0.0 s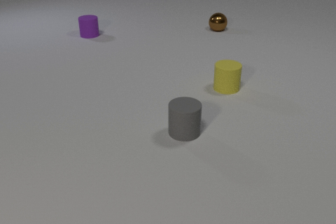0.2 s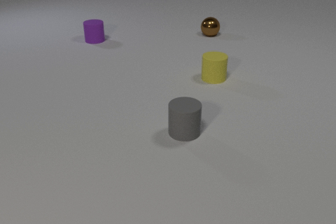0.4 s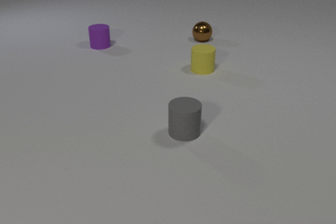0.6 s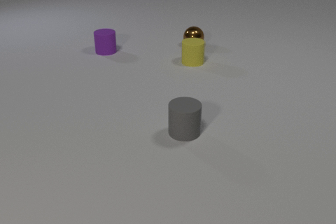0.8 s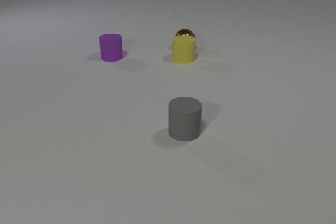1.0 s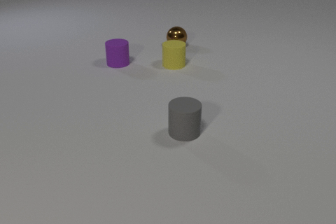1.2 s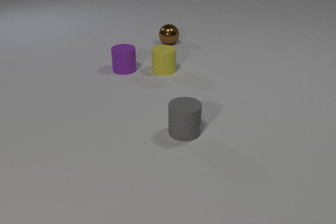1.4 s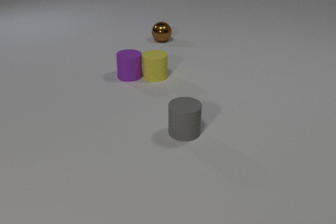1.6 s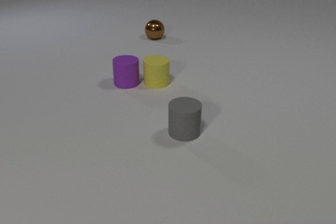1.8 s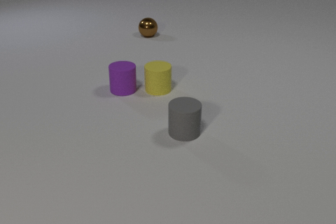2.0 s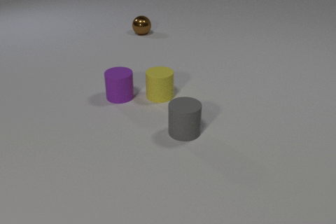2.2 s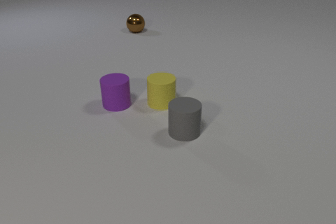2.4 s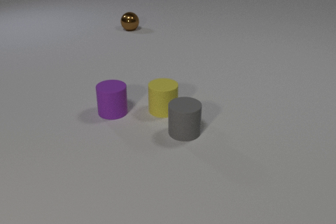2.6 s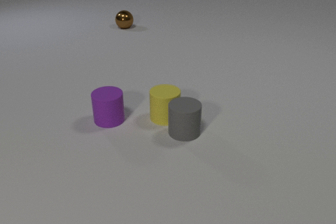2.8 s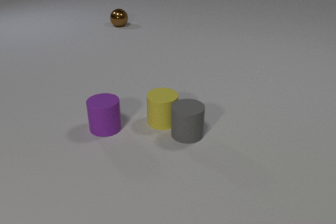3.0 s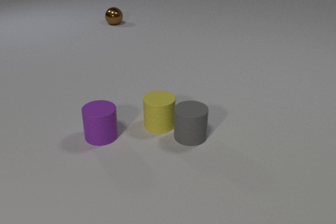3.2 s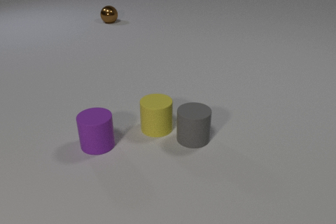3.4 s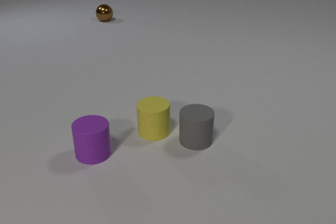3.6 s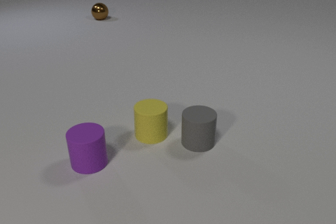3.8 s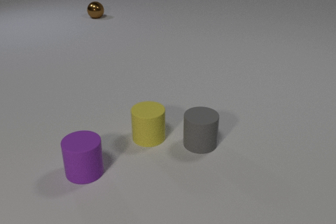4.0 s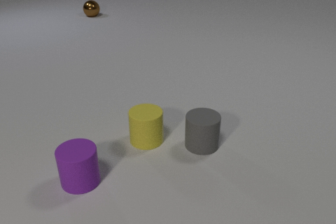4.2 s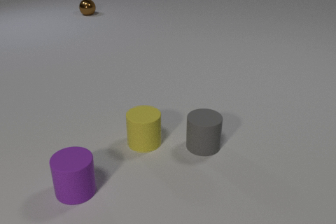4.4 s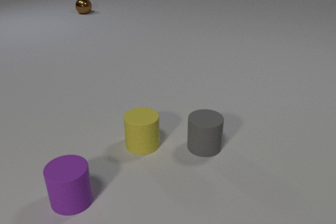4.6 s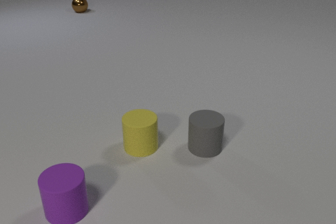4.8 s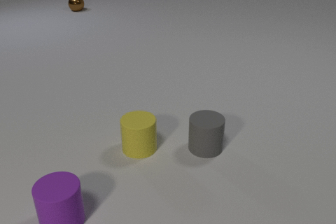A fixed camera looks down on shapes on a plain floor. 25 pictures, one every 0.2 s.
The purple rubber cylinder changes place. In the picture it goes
toward the camera.
The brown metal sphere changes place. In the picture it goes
to the left.
0.0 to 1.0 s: The brown metal sphere rolls toward the camera and to the left. The yellow rubber cylinder slides to the left and away from the camera. The purple rubber cylinder slides toward the camera. The brown metal sphere and the yellow rubber cylinder collide.
1.0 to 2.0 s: The brown metal sphere rolls away from the camera and to the left. The yellow rubber cylinder slides toward the camera. The purple rubber cylinder slides toward the camera. The yellow rubber cylinder and the purple rubber cylinder collide.
2.0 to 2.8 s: The brown metal sphere rolls away from the camera and to the left. The yellow rubber cylinder slides toward the camera. The purple rubber cylinder slides toward the camera. The yellow rubber cylinder and the gray rubber cylinder collide.
2.8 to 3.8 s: The brown metal sphere rolls away from the camera and to the left. The yellow rubber cylinder slides toward the camera and to the left. The purple rubber cylinder slides toward the camera. The gray rubber cylinder slides toward the camera and to the right.
3.8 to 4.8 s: The brown metal sphere rolls away from the camera and to the left. The yellow rubber cylinder slides toward the camera and to the left. The purple rubber cylinder slides toward the camera. The gray rubber cylinder moves, and ends about where it began.
How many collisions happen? 3.
How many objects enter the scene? 0.
How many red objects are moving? 0.
